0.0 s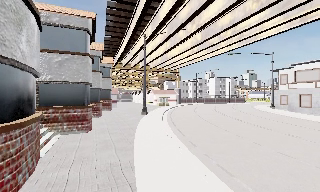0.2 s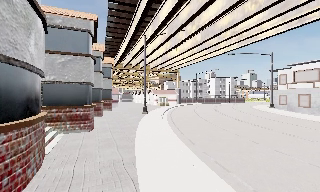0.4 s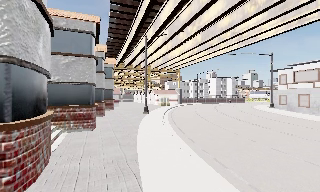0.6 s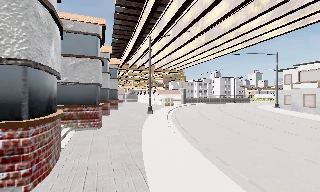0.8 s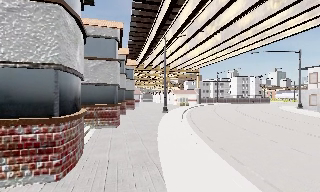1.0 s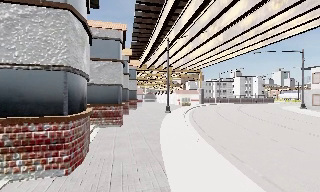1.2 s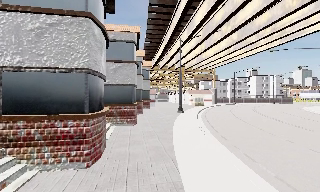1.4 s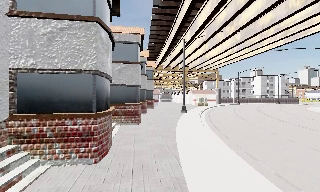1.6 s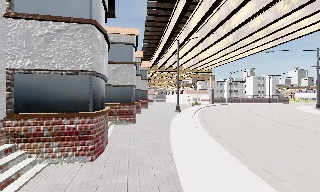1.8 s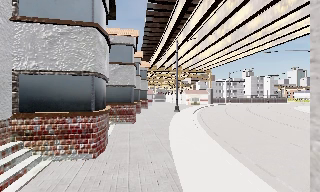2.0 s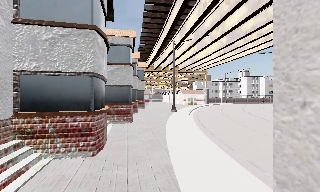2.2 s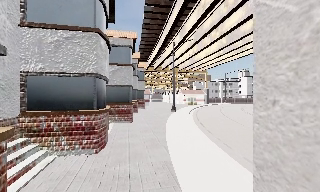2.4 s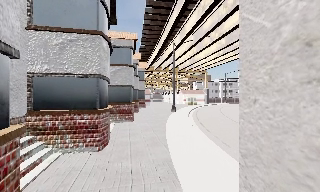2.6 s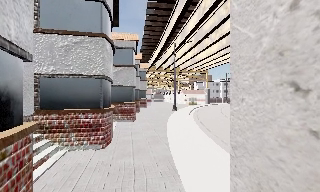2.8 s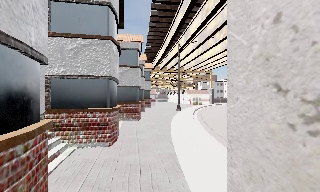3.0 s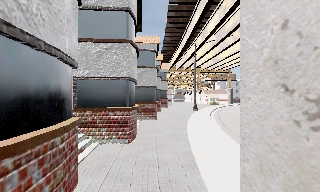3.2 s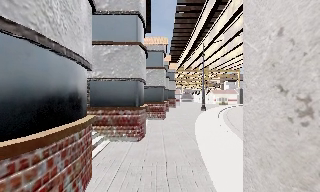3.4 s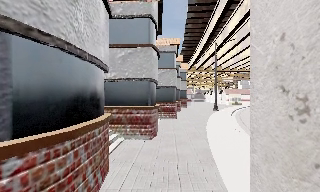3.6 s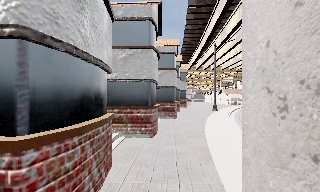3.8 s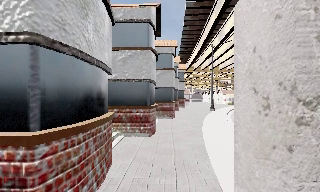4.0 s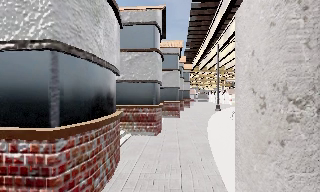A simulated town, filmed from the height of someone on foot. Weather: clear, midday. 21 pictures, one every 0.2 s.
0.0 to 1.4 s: The scene slides to the right, as the camera pans about 15 degrees to its left. It travels backward, about 2 m, so what stands in front gets smaller.
1.4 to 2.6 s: The camera travels backward, about 1.5 m, so what stands in front gets smaller.
2.6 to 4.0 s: The scene slides to the right, as the camera pans about 15 degrees to its left. It travels backward, about 2 m, so what stands in front gets smaller.
The film runs backward here.
